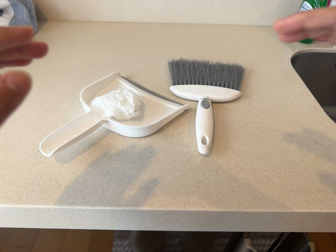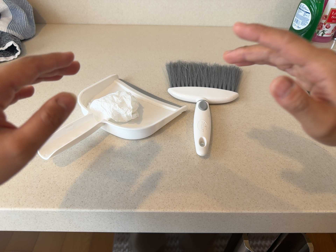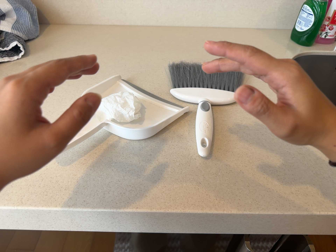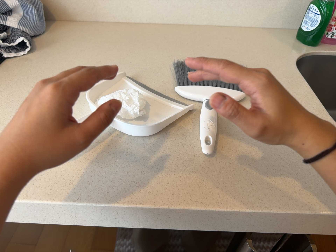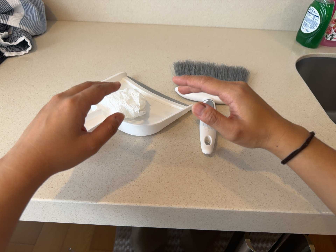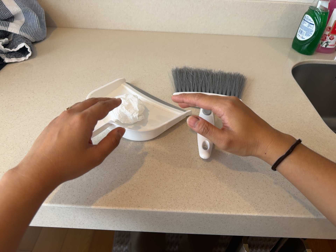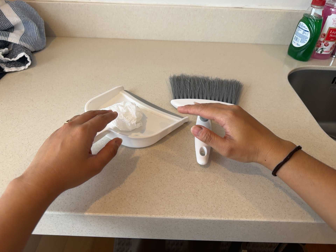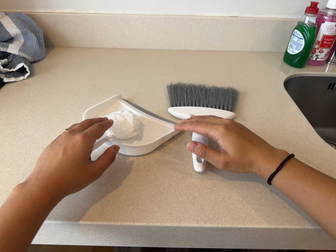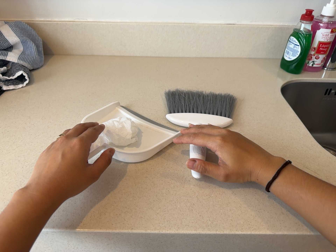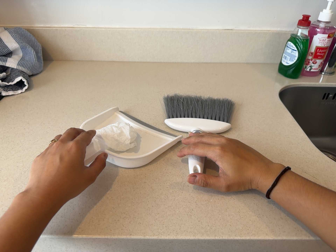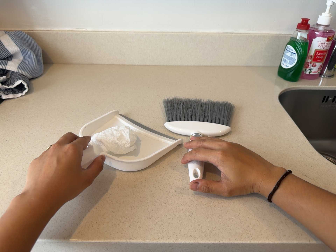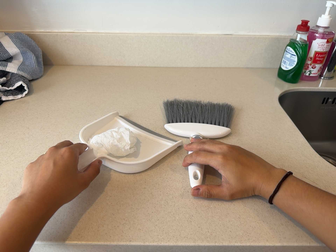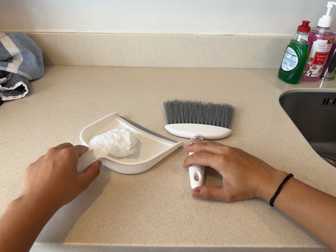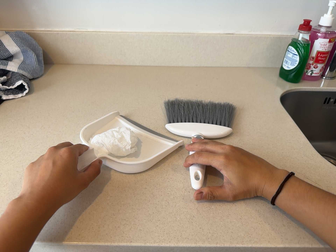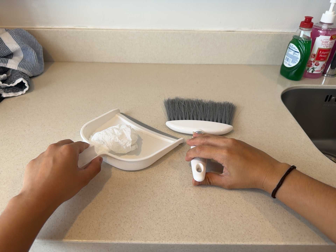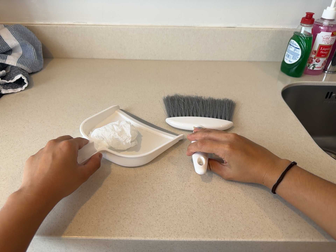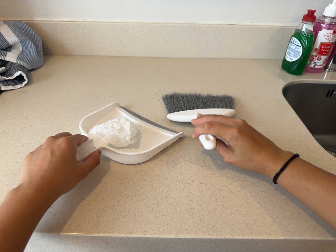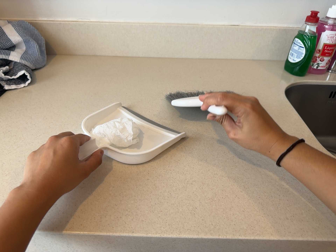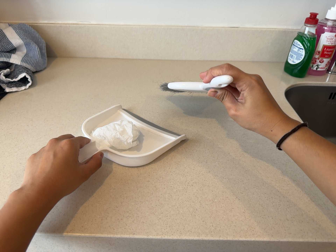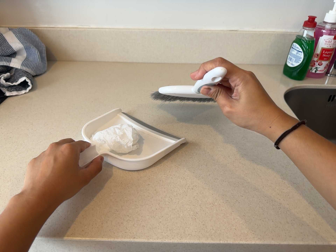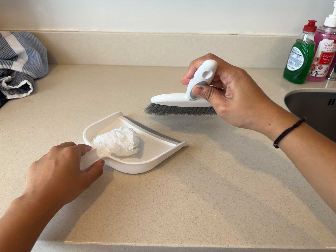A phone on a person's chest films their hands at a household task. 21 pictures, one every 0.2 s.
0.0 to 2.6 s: The camera's aim tips toward the top of its view by about 10 degrees, and the scene shifts downward.
2.6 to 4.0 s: The camera keeps its place and its aim.
The film runs backward here.
